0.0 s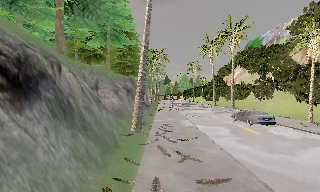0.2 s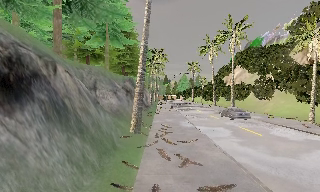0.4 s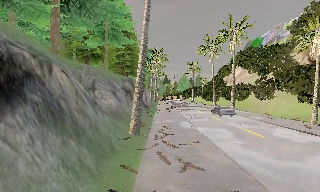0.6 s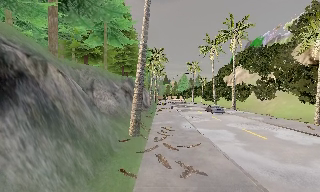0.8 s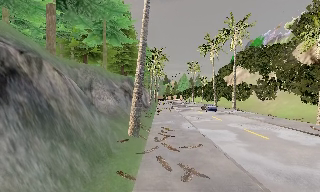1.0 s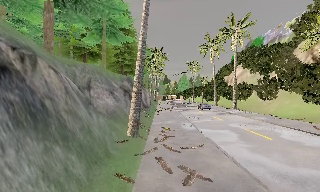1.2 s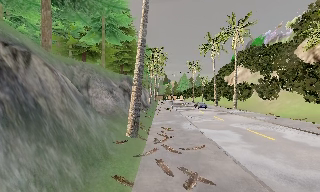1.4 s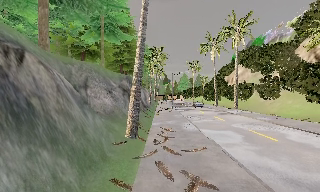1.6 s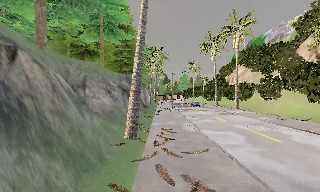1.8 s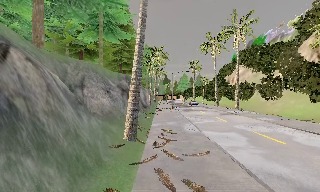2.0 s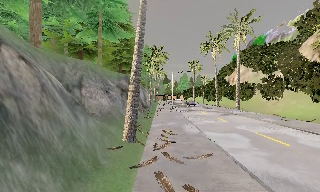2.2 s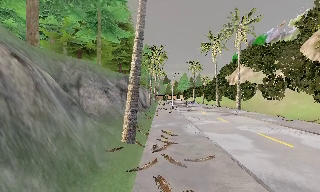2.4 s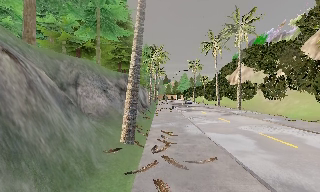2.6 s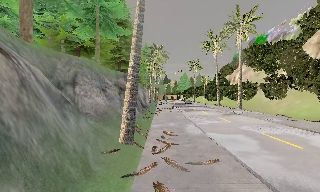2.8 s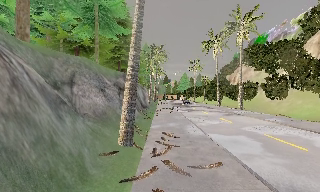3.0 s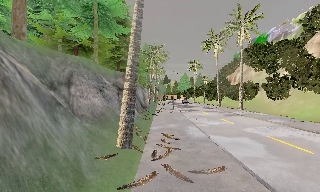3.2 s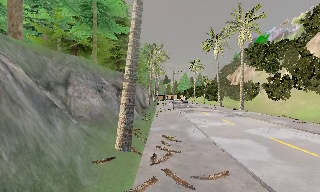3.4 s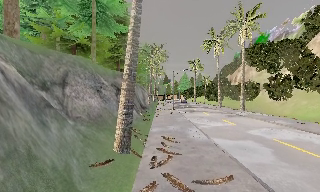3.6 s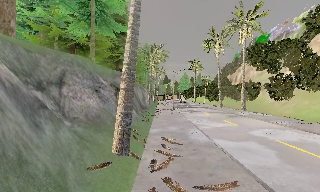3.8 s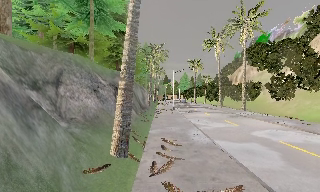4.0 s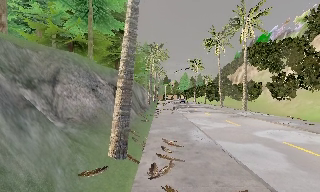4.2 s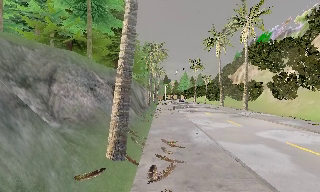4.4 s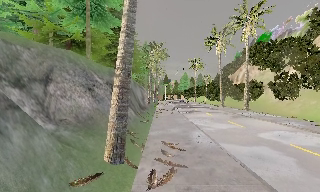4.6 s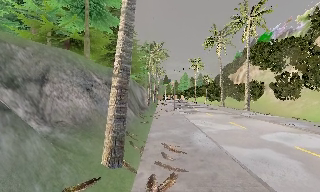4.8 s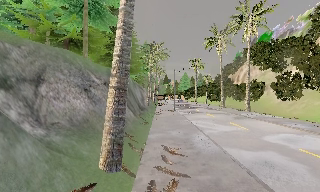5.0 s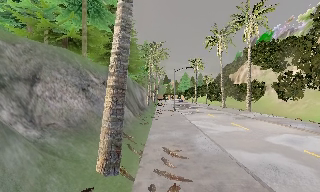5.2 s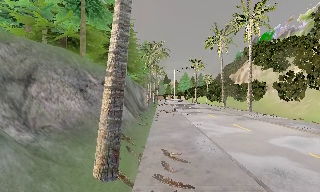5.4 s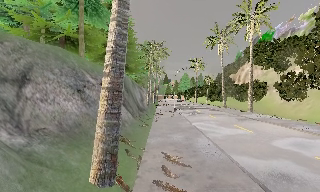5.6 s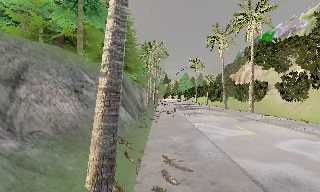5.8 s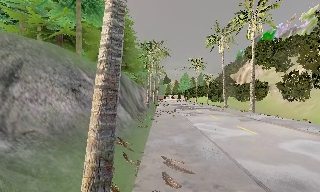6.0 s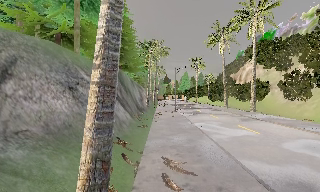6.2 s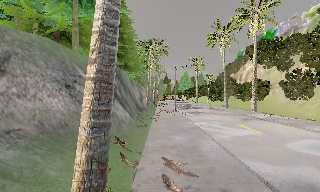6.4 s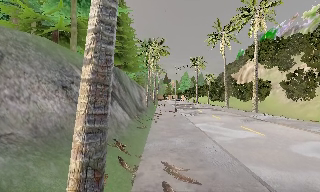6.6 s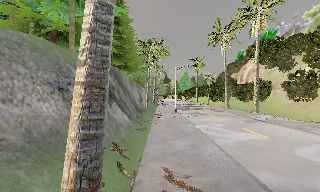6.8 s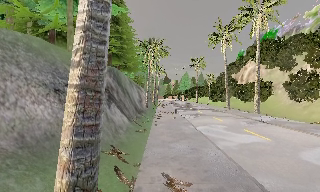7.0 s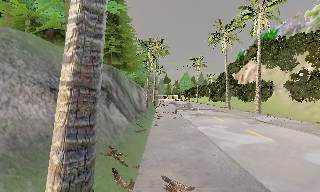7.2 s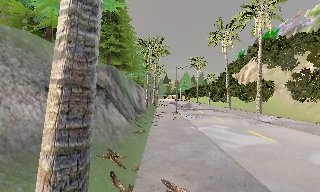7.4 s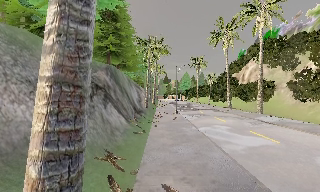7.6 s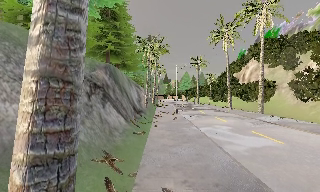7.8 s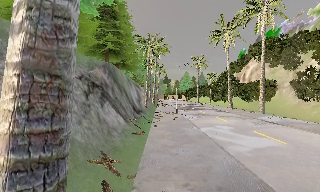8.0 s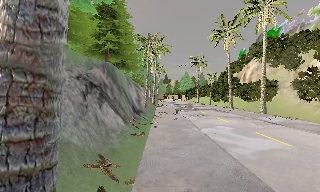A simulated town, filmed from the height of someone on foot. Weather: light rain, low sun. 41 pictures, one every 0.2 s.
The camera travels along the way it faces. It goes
forward.
0.0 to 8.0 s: The camera travels forward, about 11 m, so what stands in front looms larger.
The film runs forward here.
